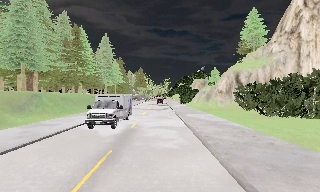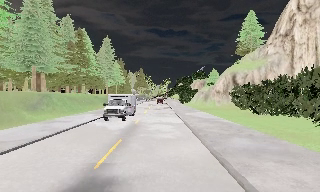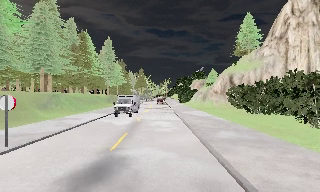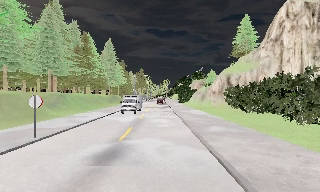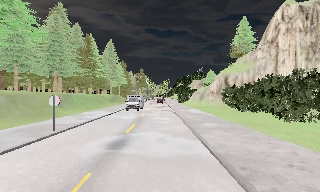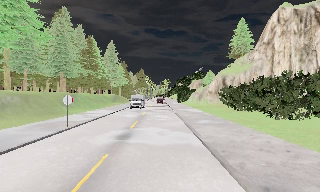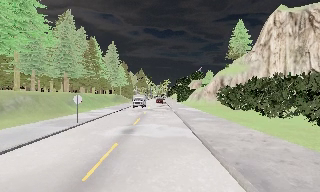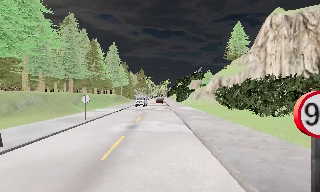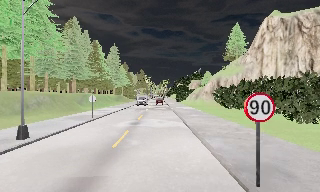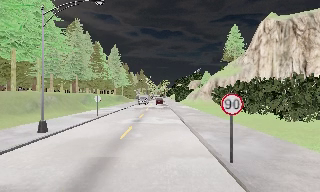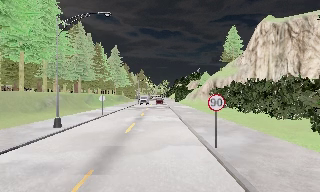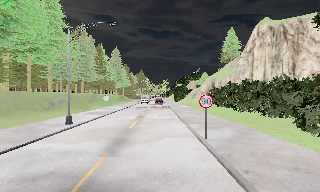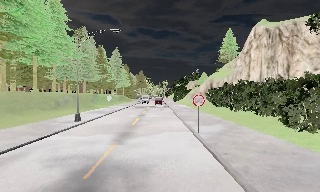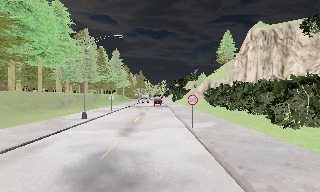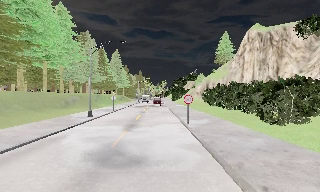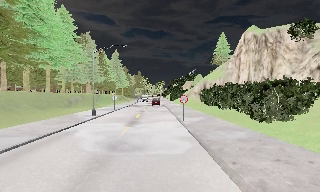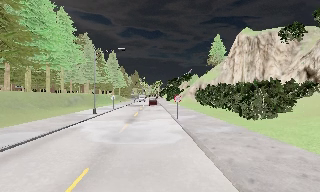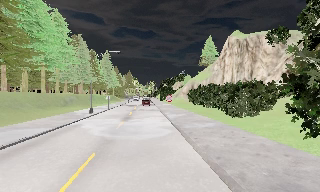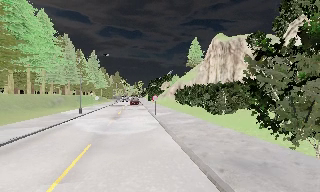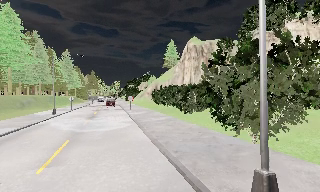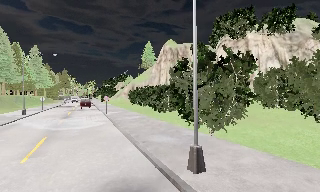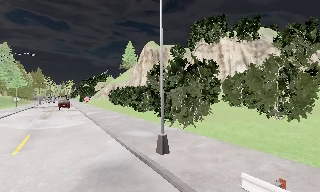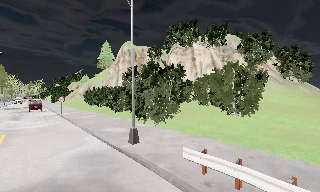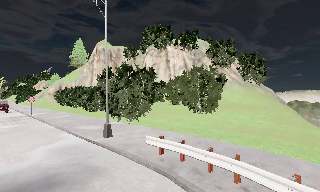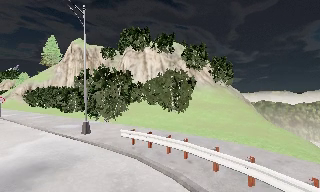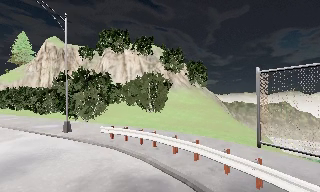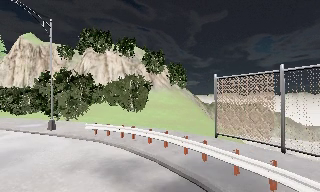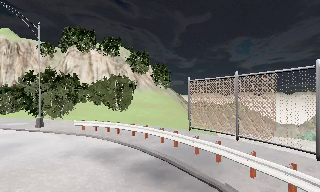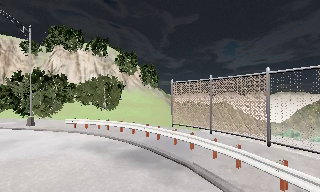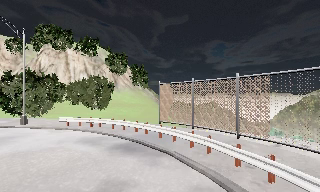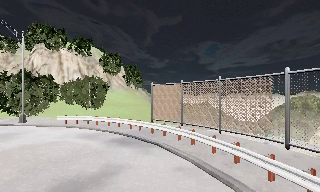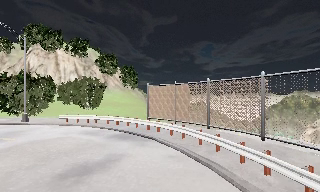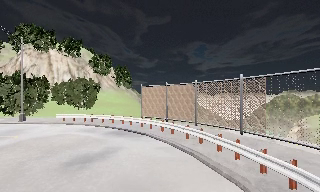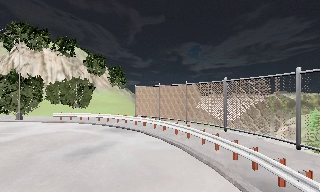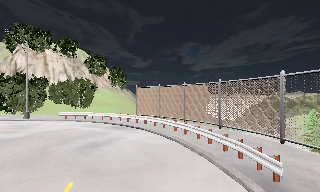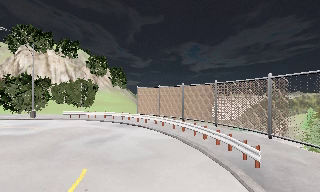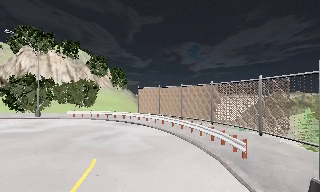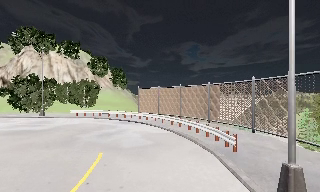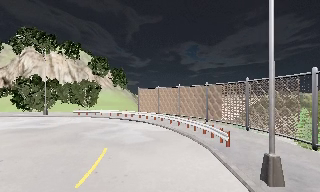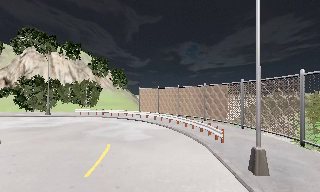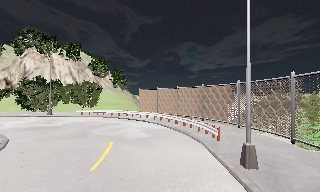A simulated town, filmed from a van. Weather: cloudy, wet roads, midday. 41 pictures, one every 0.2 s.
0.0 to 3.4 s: The camera travels backward, about 25 m, so what stands in front gets smaller.
3.4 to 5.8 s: The camera swings to its right by about 75 degrees, and the scene slides to the left. It travels backward, about 16 m.
5.8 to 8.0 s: The camera travels backward, about 8 m, so what stands in front gets smaller. It loses speed.
The film runs backward here.
